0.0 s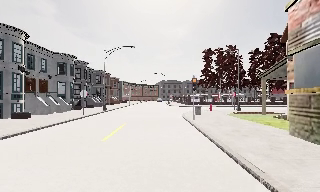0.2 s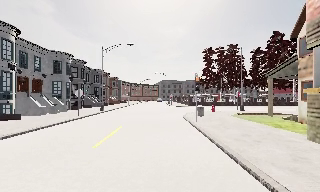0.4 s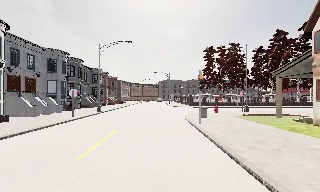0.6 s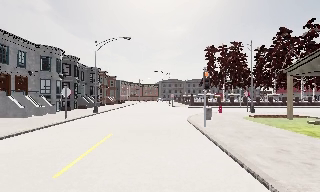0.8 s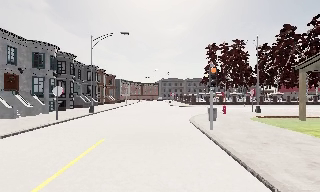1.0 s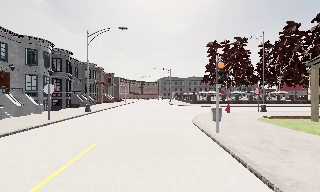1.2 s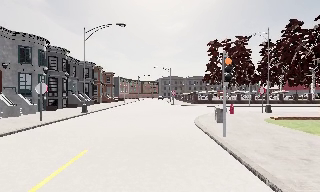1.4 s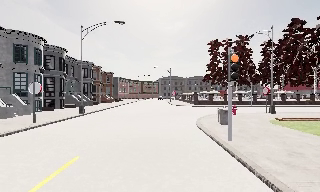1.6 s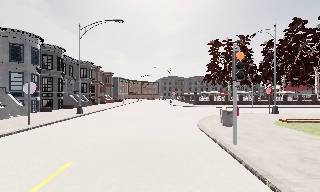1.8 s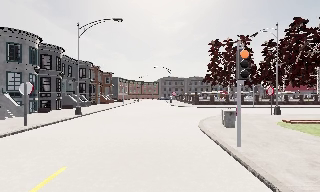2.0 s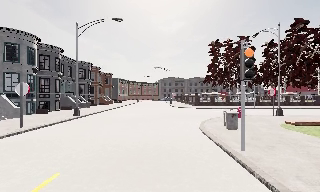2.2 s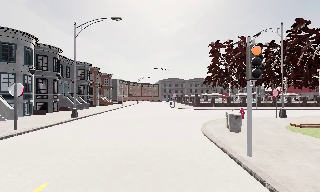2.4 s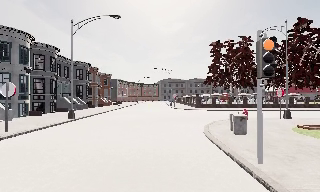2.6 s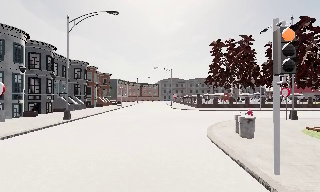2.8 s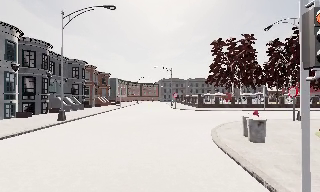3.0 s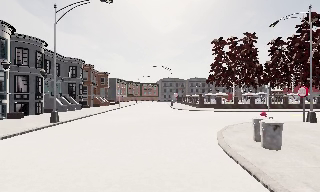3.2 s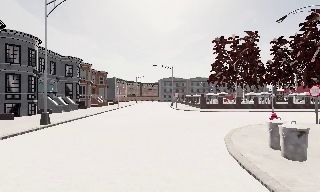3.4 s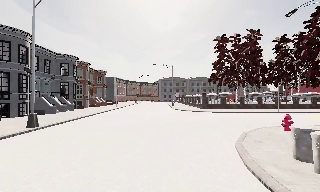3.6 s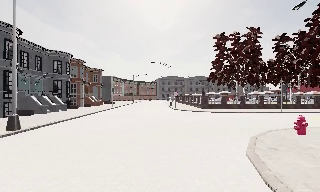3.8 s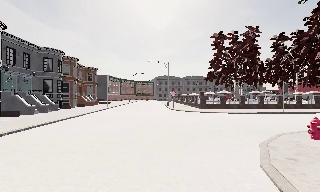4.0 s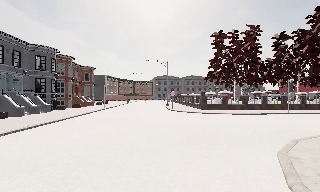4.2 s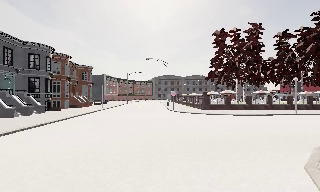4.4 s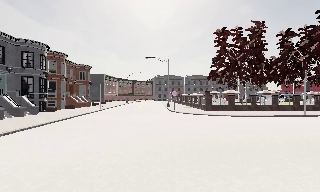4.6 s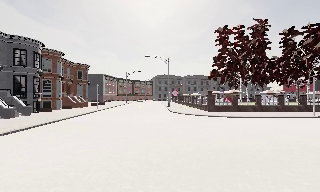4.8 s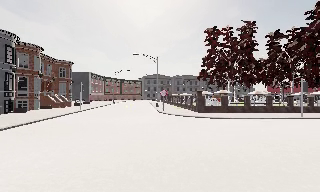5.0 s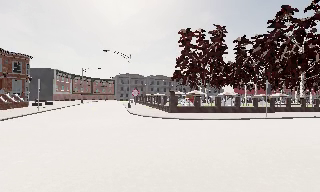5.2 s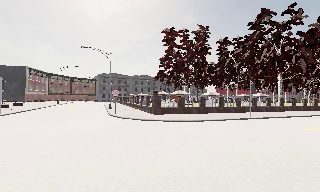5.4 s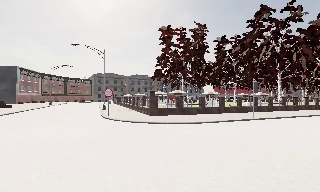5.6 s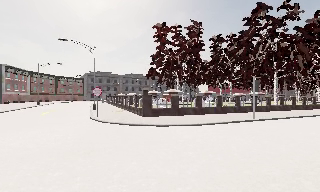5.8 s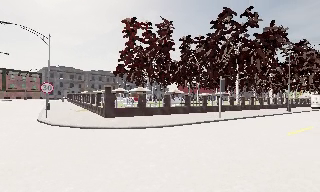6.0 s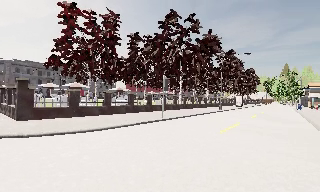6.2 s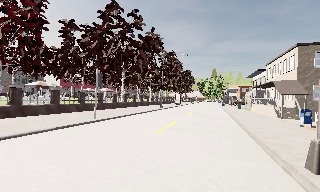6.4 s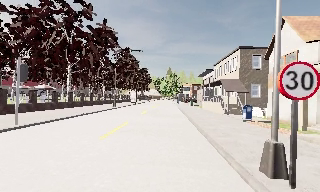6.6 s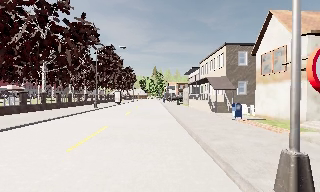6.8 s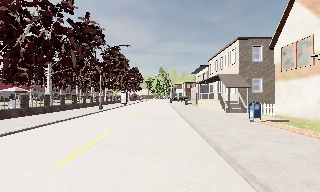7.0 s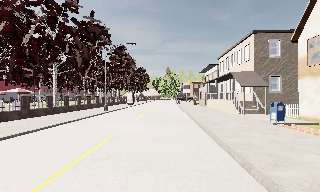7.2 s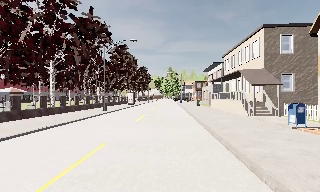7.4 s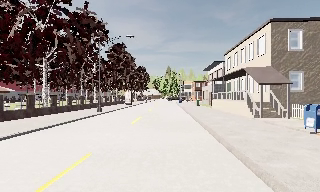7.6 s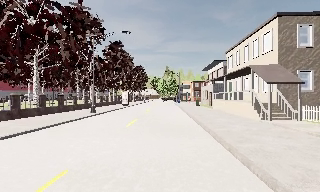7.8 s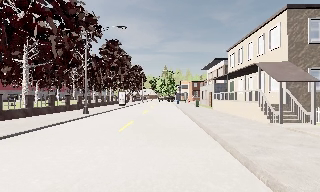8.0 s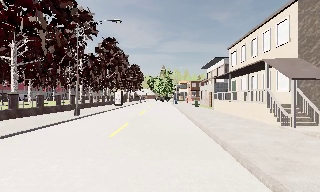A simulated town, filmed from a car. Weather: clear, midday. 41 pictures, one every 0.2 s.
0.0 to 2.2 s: The camera travels forward, about 7 m, so what stands in front looms larger. It loses speed.
2.2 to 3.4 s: The camera travels forward, about 4 m, so what stands in front looms larger. It gains speed.
3.4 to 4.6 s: The camera travels forward, about 5 m, so what stands in front looms larger.
4.6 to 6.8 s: The scene slides to the left, as the camera pans about 90 degrees to its right. It travels forward, about 11 m.
6.8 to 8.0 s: The camera travels forward, about 6 m, so what stands in front looms larger.
The film runs forward here.
